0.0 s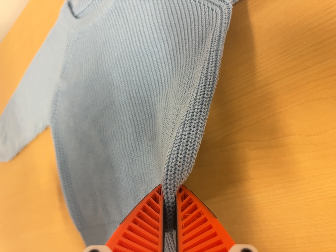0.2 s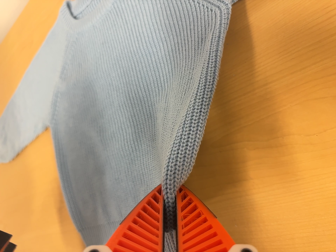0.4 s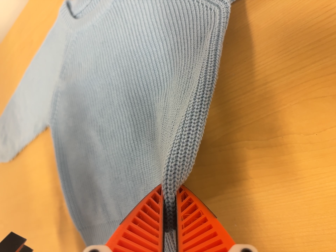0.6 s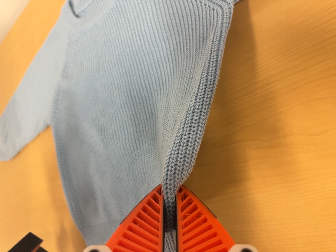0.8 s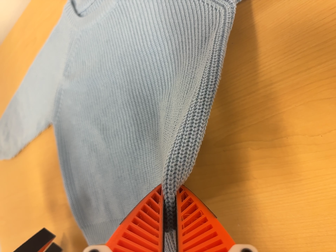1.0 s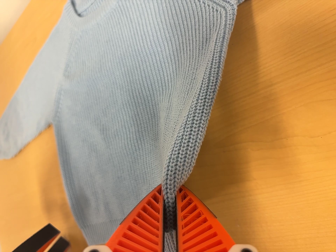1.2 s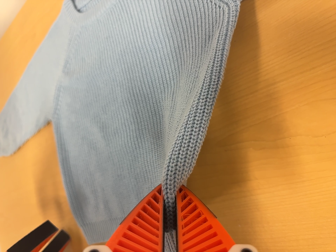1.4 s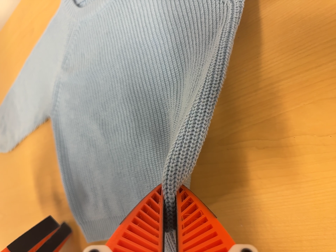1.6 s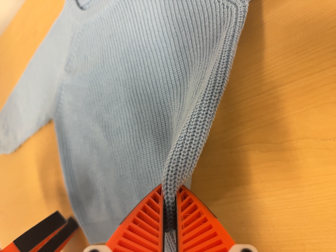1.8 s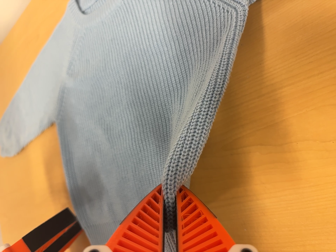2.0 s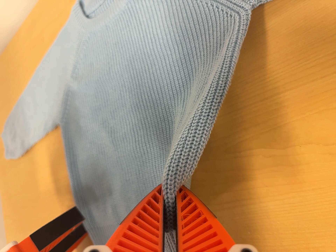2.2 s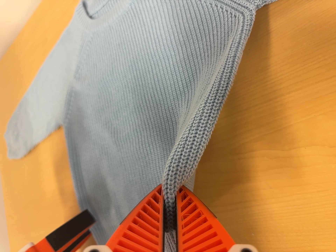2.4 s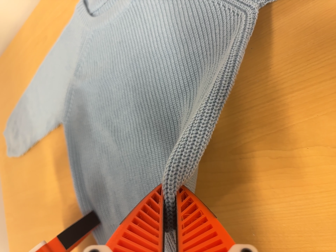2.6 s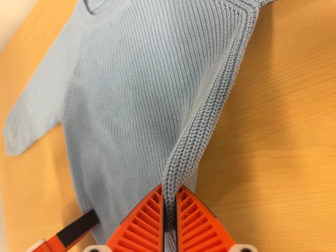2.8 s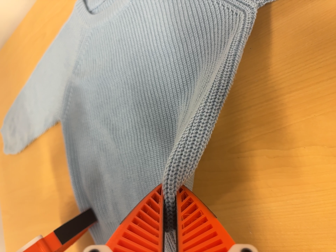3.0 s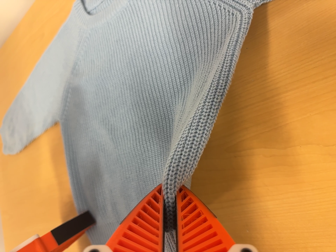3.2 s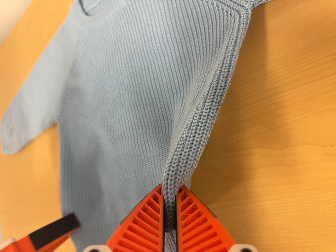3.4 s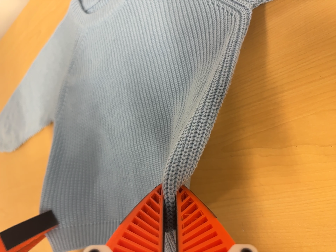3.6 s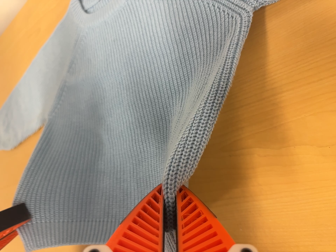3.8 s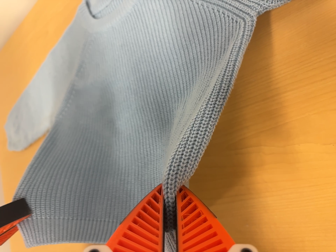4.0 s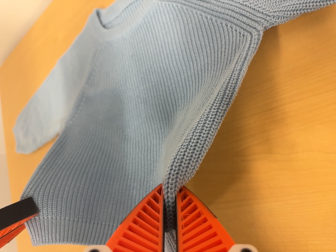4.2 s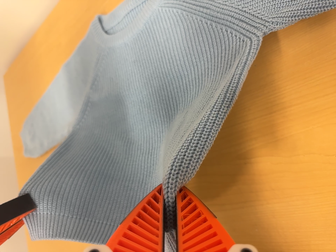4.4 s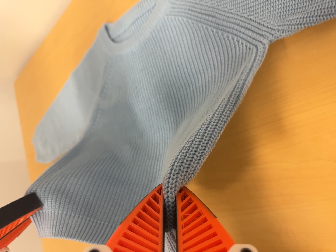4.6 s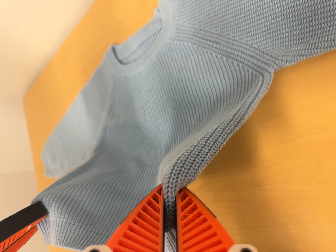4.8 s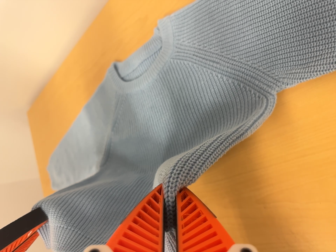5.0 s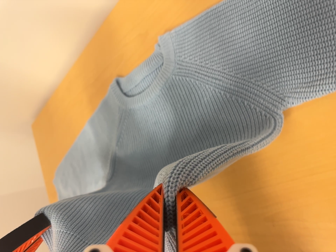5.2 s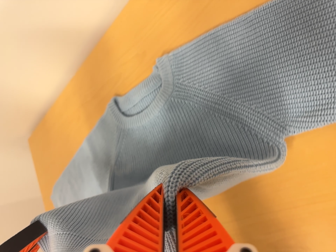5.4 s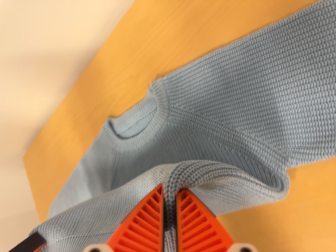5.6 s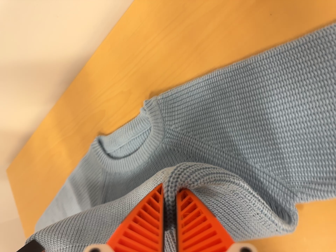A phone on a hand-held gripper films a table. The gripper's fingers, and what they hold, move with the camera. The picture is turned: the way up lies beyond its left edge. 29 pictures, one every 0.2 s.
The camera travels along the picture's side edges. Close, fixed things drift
downward.
0.0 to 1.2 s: The camera keeps its place and its aim.
1.2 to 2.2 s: The camera shifts only a little, or ends up much as it began.
2.2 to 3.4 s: The camera keeps its place and its aim.
3.4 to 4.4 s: The camera travels backward, about 6 cm, so what stands in front gets smaller.
4.4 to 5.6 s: The camera travels toward the top of its view, about 18 cm, so close, fixed things drift downward. It rolls about its line of sight by about 10 degrees, and the scene rotates counterclockwise.
The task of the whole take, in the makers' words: fold up.
The film runs forward here.
